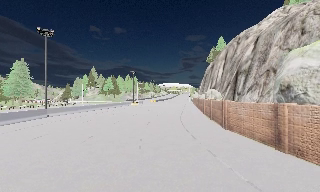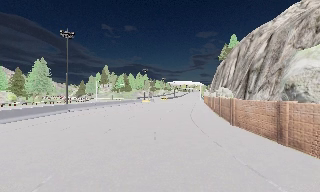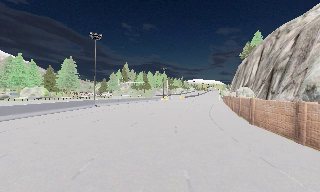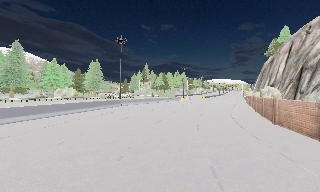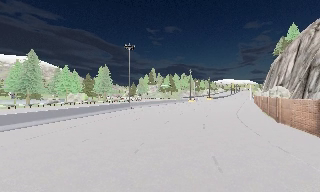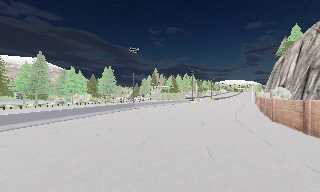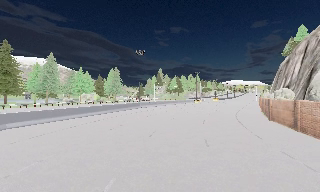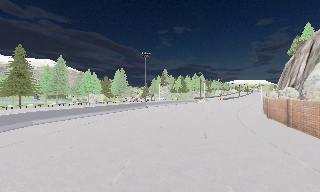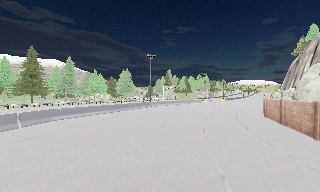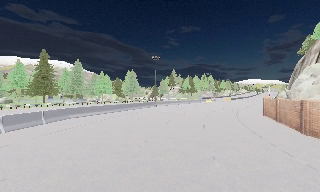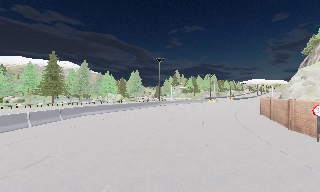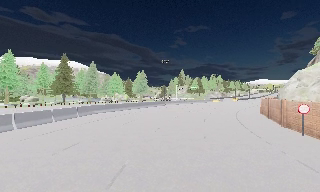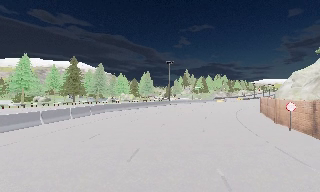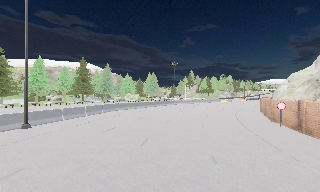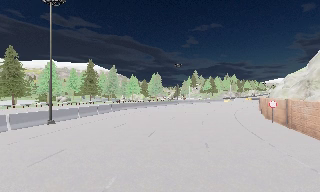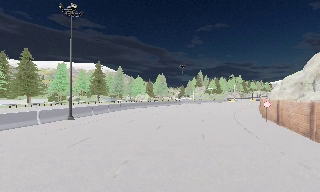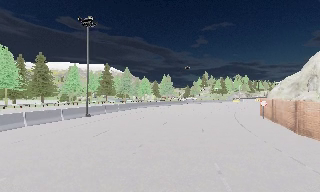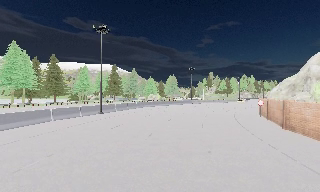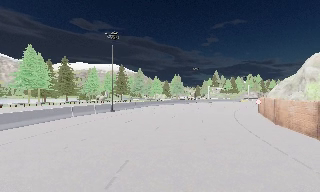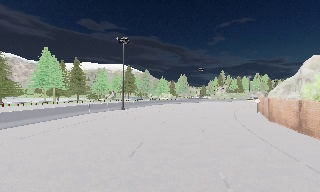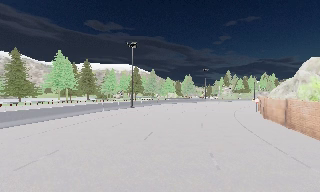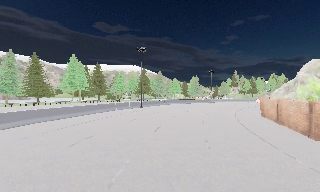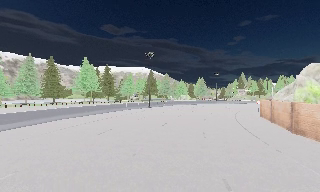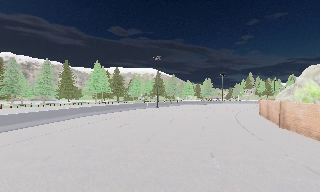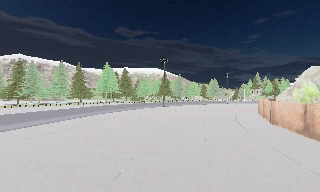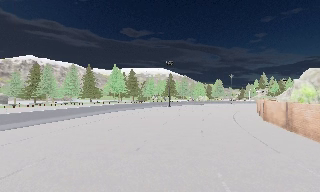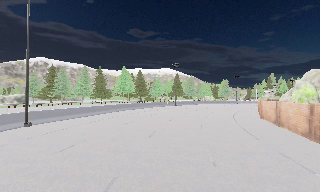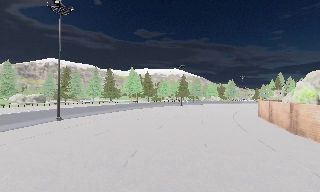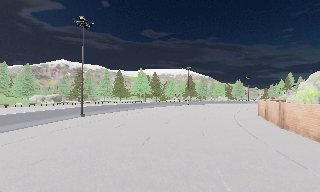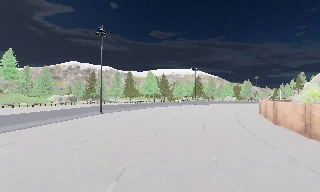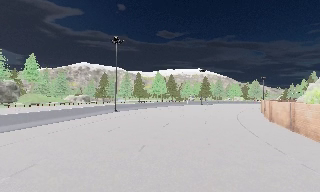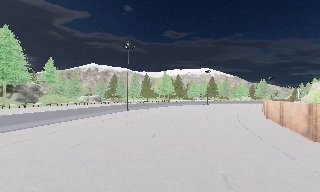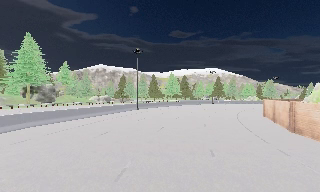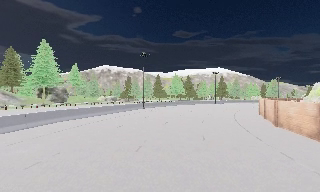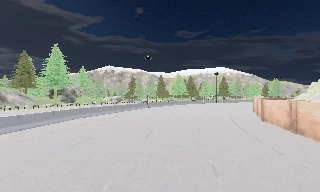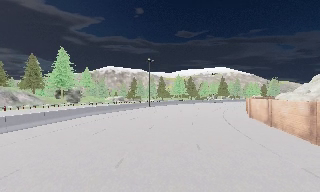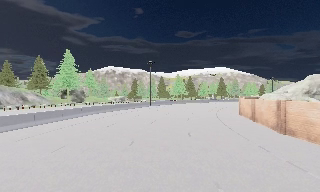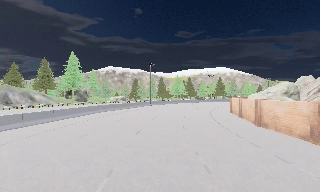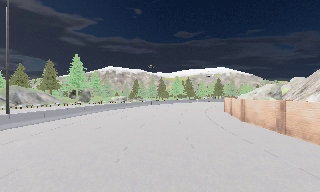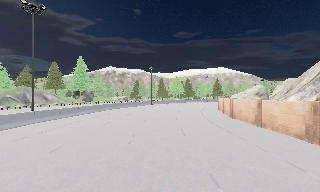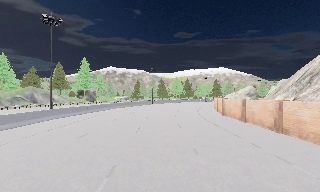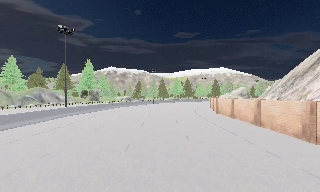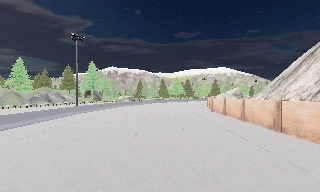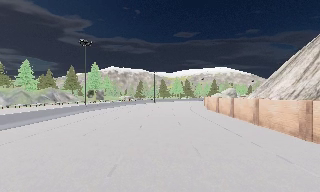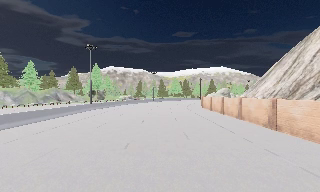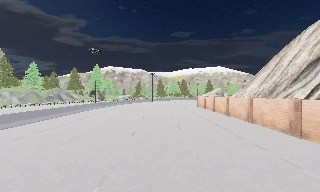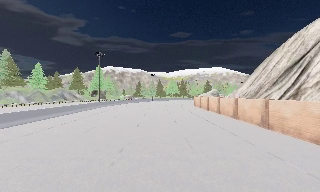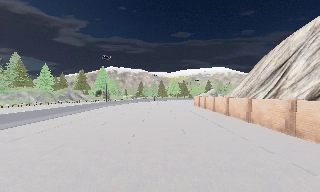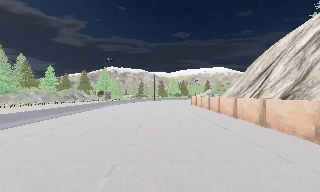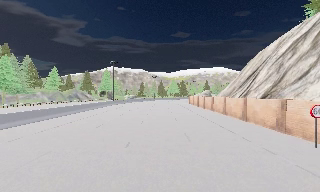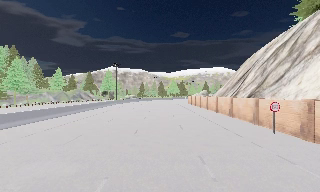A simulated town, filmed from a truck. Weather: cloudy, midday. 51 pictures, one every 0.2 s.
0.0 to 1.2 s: The camera swings to its left by about 20 degrees, and the scene slides to the right. It travels backward, about 8 m, so what stands in front gets smaller.
1.2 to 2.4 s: The camera travels backward, about 10 m, so what stands in front gets smaller.
2.4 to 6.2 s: The scene slides to the right, as the camera pans about 40 degrees to its left. It travels backward, about 45 m.
6.2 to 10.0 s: The camera travels backward, about 50 m, so what stands in front gets smaller.
The film runs backward here.
